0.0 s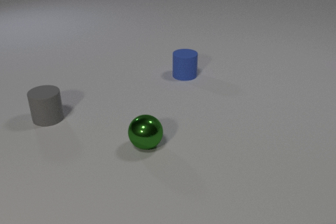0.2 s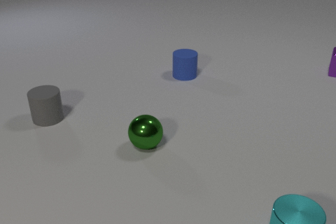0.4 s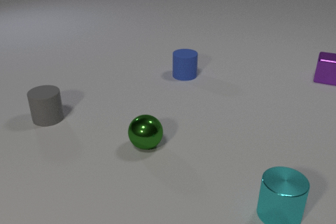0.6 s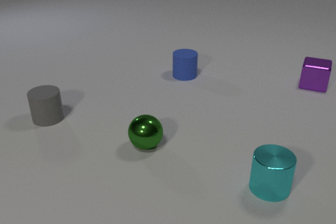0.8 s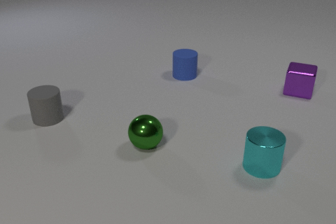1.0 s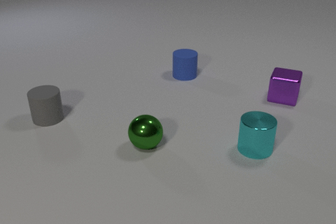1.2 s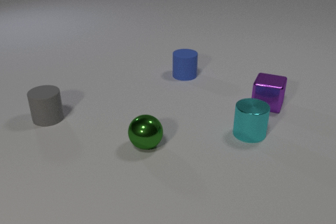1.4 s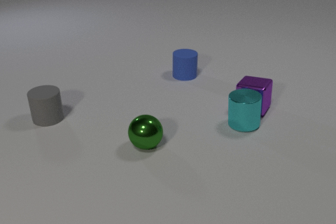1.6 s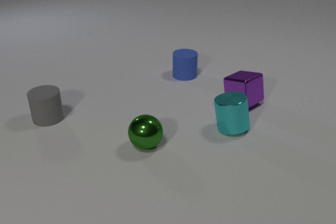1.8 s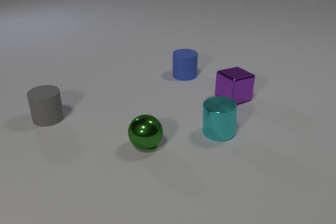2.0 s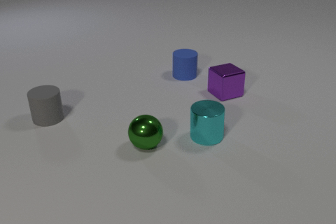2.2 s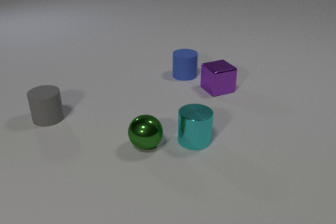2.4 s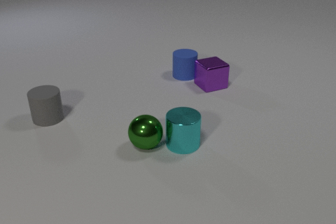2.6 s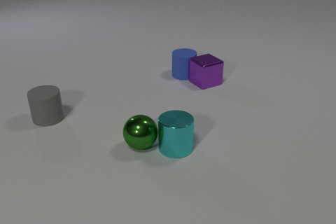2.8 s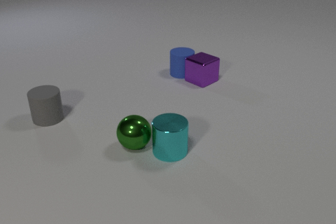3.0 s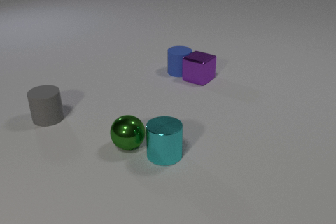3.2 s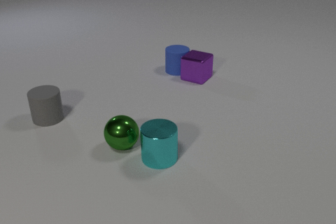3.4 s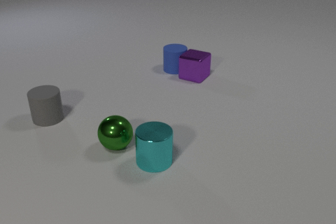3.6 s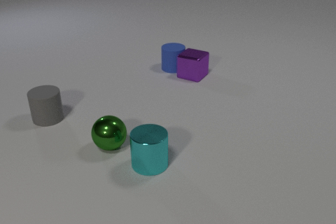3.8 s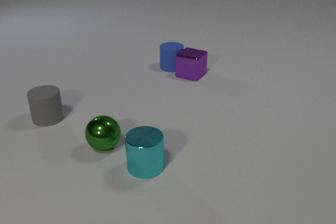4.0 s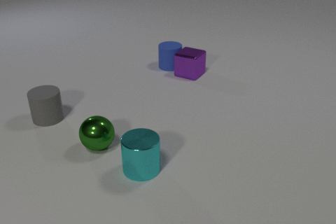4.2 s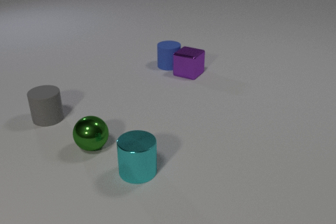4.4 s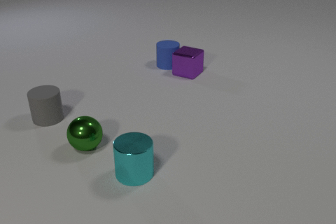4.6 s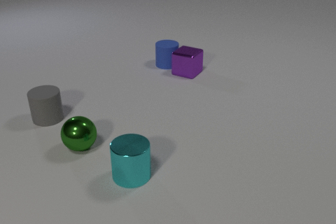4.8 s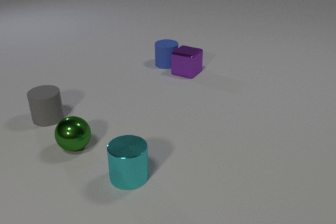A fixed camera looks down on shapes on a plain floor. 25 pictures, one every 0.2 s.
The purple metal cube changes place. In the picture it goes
to the left.
The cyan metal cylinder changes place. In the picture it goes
to the left.
0.0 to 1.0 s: The cyan metal cylinder comes in at the bottom edge, slides away from the camera. The purple metal cube comes in at the right edge, slides toward the camera and to the left.
1.0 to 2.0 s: The cyan metal cylinder slides to the left. The purple metal cube slides to the left, spins clockwise seen from above by about 45 degrees, its near face sliding to the left. The cyan metal cylinder and the purple metal cube collide.
2.0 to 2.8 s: The cyan metal cylinder slides to the left and toward the camera. The purple metal cube slides away from the camera and to the left. The green metal sphere rolls to the left. The cyan metal cylinder and the green metal sphere collide. The purple metal cube and the blue rubber cylinder collide.
2.8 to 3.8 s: The cyan metal cylinder slides toward the camera and to the left. The purple metal cube slides away from the camera and to the left. The green metal sphere rolls to the left. The blue rubber cylinder slides away from the camera and to the left.
3.8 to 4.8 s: The cyan metal cylinder slides to the left and toward the camera. The purple metal cube slides away from the camera. The green metal sphere rolls to the left. The blue rubber cylinder slides away from the camera and to the left.
What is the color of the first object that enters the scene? cyan.
How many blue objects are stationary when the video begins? 1.
What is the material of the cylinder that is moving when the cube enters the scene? metal.
